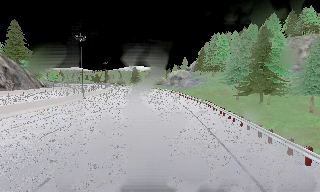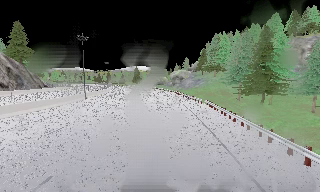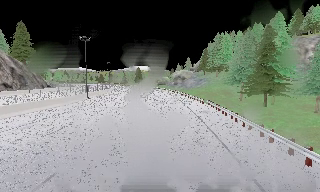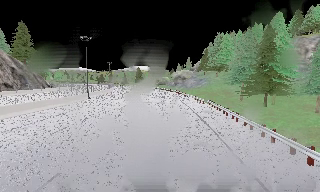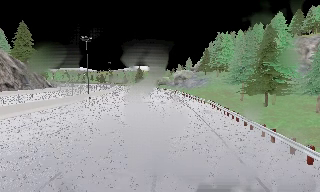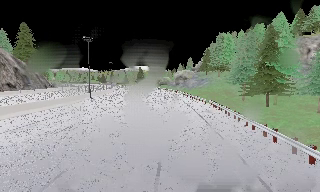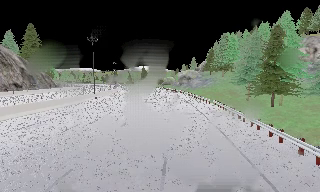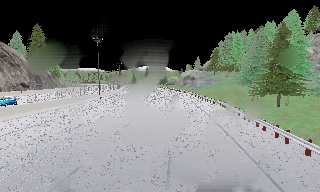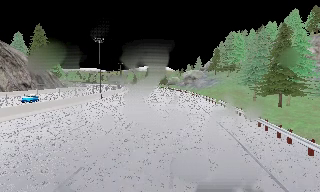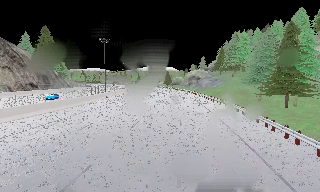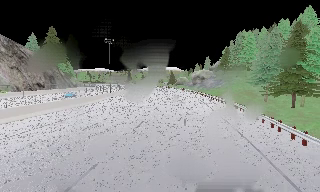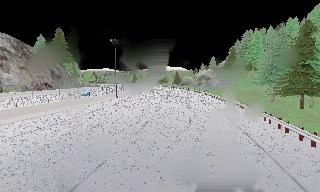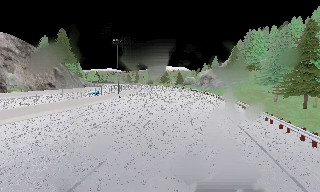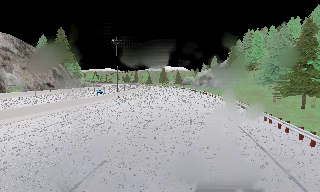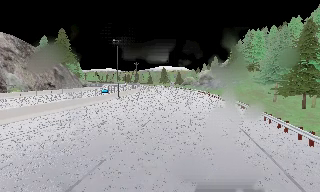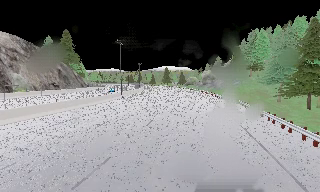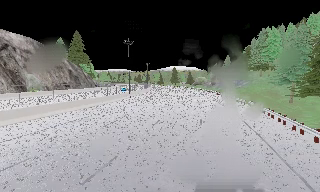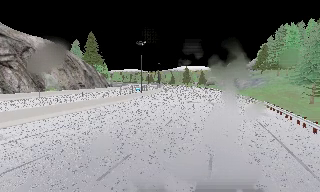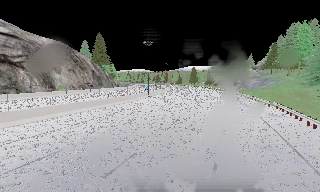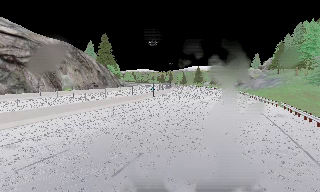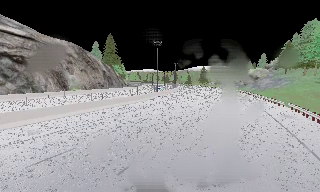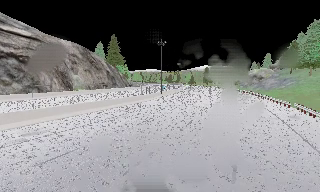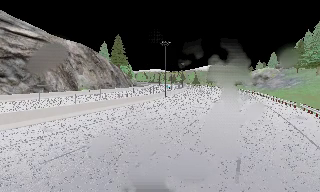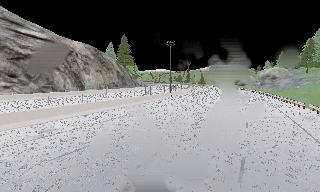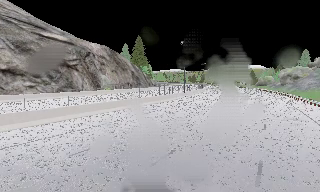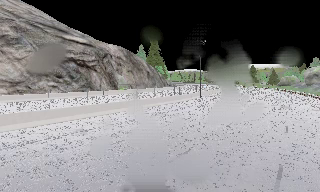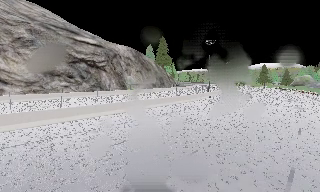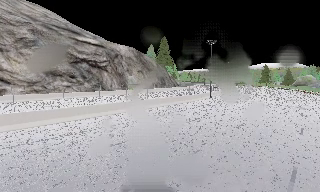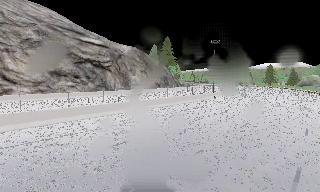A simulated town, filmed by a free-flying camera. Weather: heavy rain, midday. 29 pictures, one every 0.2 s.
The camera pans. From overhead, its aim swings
counterclockwise.
The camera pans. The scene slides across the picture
to the right.
0.0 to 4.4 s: The camera pans to its left, which is counterclockwise from overhead, by about 25 degrees. It travels backward and to its left, about 1.5 m, so what stands in front gets smaller.
4.4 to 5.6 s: The camera pans to its left, which is counterclockwise from overhead, by about 15 degrees.
The film runs backward here.
